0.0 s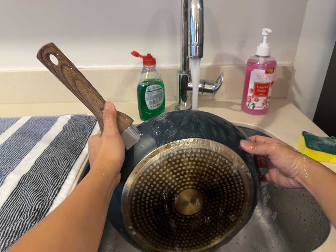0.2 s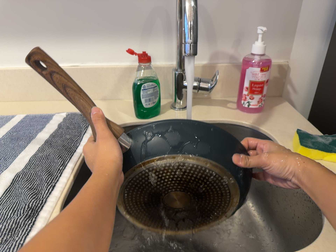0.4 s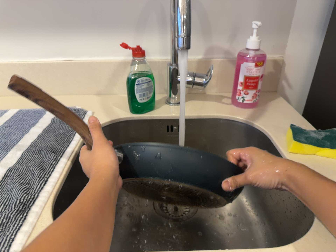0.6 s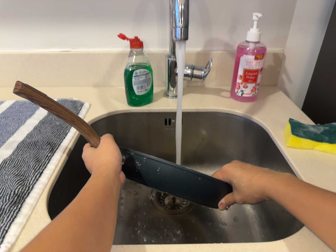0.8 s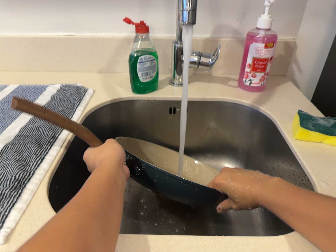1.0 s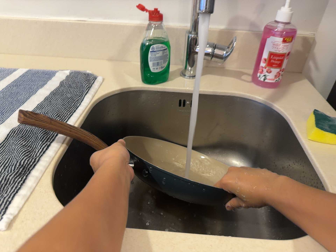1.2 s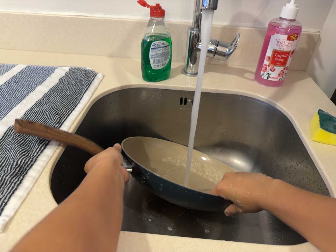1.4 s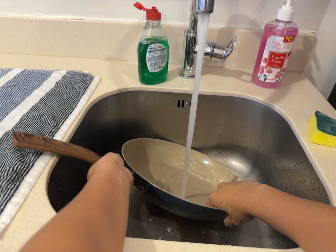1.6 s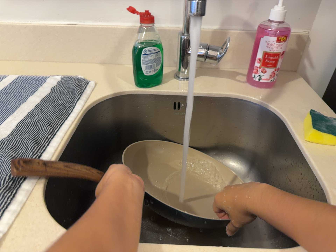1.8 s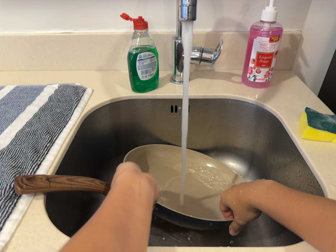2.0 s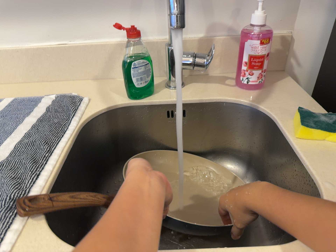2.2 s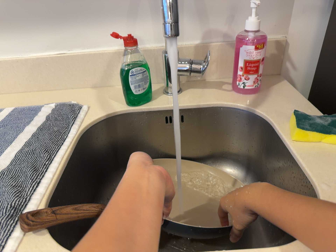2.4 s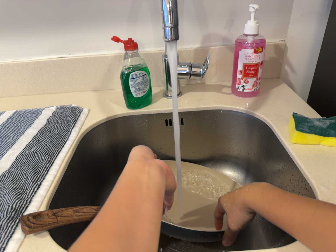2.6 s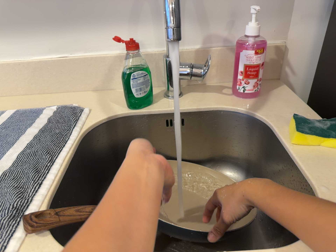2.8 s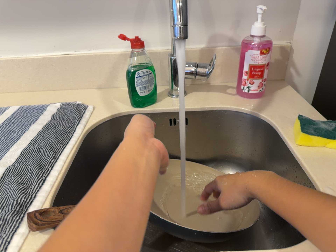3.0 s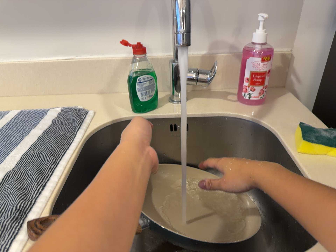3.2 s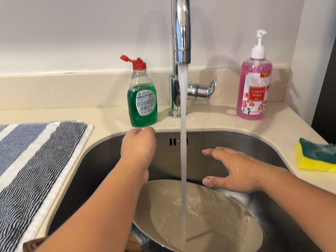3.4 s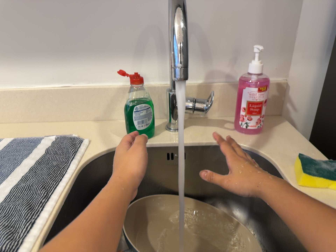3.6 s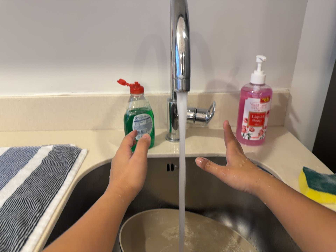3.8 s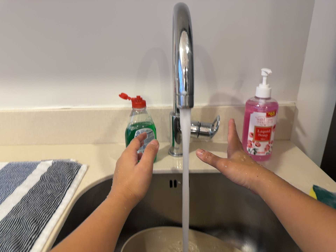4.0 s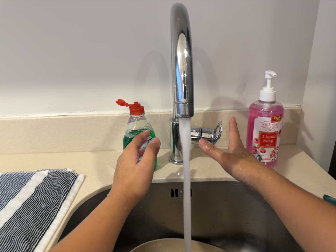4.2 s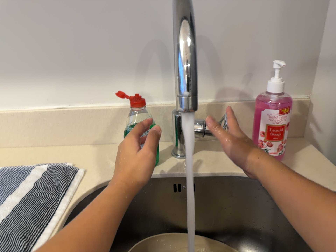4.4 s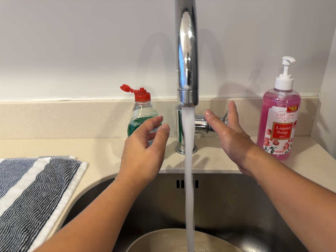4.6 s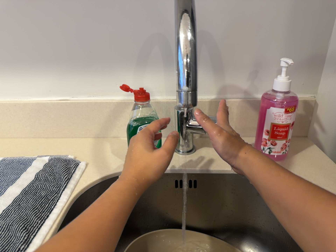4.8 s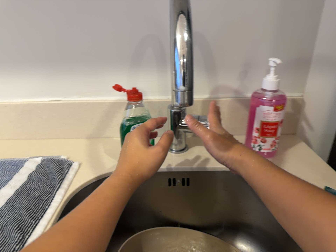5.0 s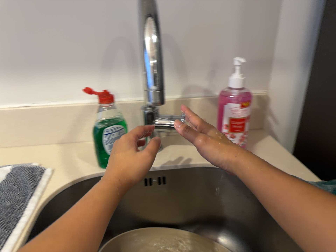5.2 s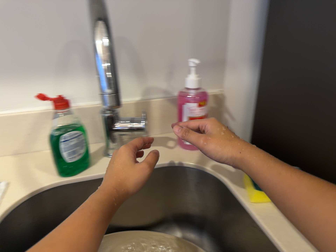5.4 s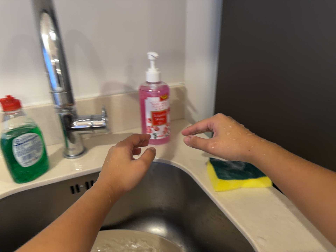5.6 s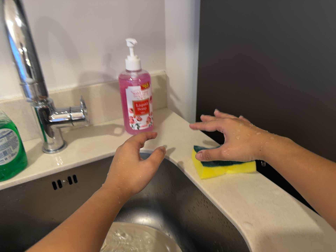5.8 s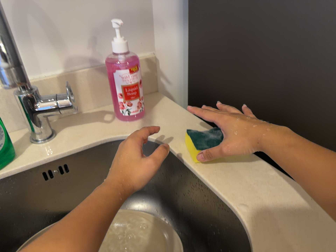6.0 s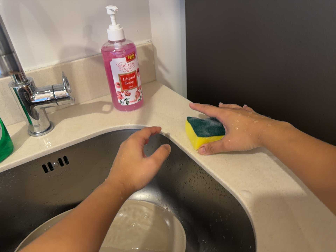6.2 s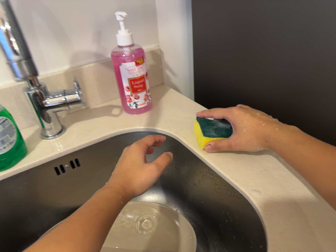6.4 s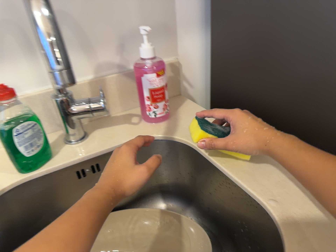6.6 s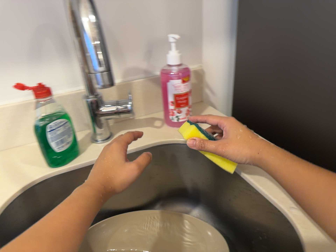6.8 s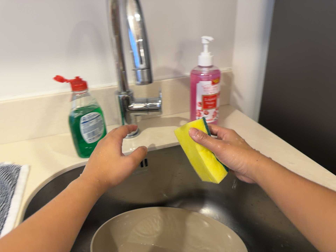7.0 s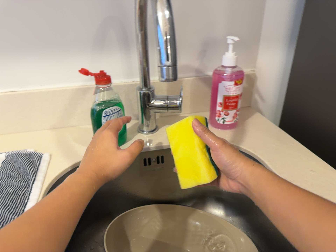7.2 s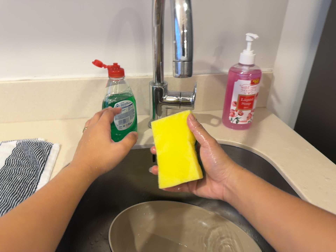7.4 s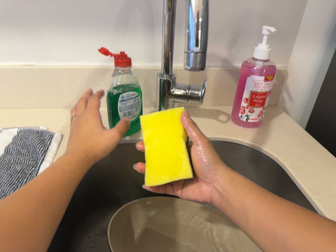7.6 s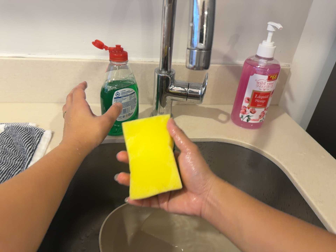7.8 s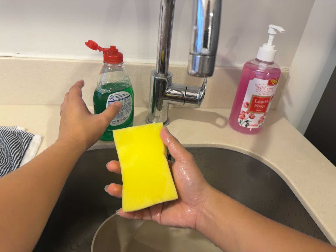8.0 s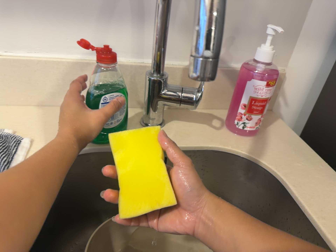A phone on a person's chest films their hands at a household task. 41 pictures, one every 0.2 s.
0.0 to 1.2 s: The camera's aim tips toward the bottom of its view by about 10 degrees, and the scene shifts upward.
1.2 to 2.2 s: The camera rolls about its line of sight by about 10 degrees, and the scene rotates counterclockwise.
2.2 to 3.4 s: The camera shifts only a little, or ends up much as it began.
3.4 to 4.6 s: The camera travels forward, about 9 cm, so what stands in front looms larger.
4.6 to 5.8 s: The camera pans to its right by about 30 degrees. It rolls about its line of sight by about 15 degrees, and the scene rotates counterclockwise.
5.8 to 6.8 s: The scene slides to the right, as the camera pans about 10 degrees to its left. It travels to its left, about 7 cm, so close, fixed things drift to the right.
6.8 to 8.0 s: The camera travels forward, about 10 cm, so what stands in front looms larger. It rolls about its line of sight by about 10 degrees, and the scene rotates clockwise.
The film runs forward here.
